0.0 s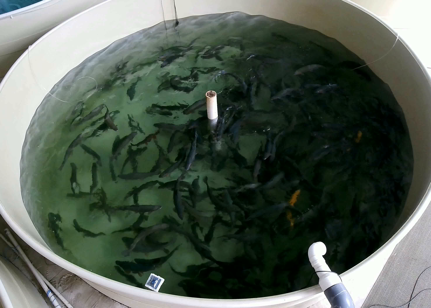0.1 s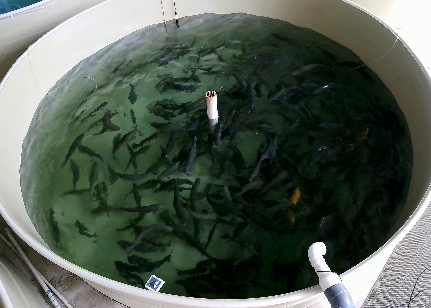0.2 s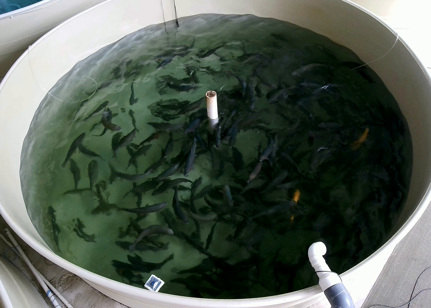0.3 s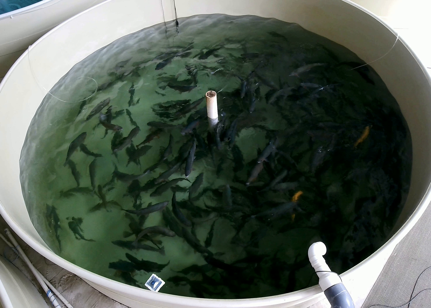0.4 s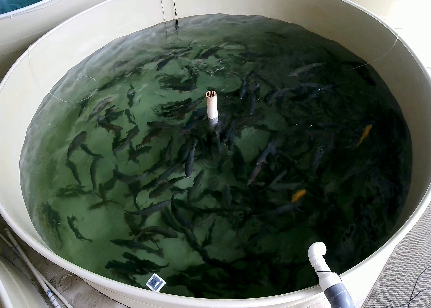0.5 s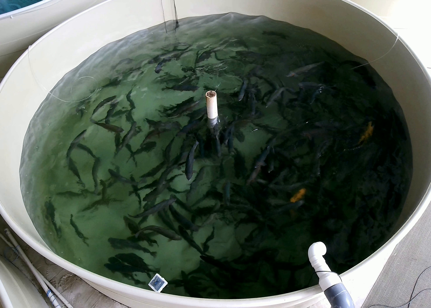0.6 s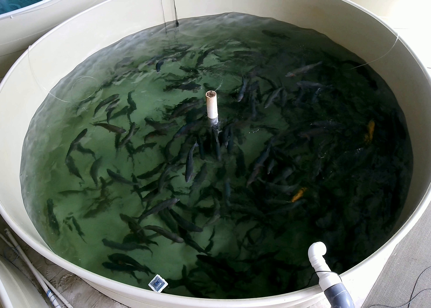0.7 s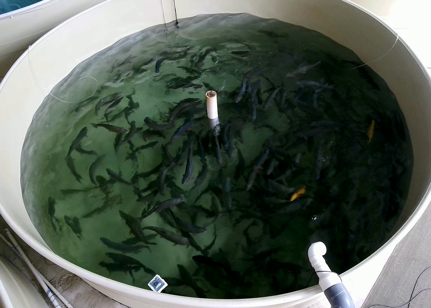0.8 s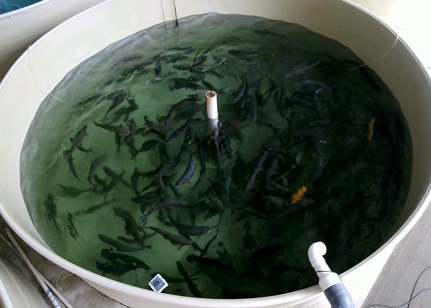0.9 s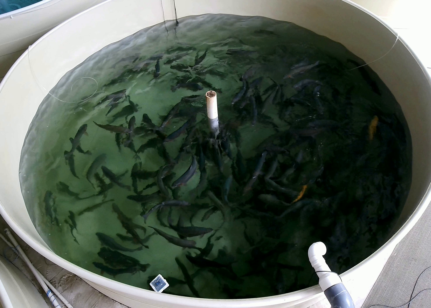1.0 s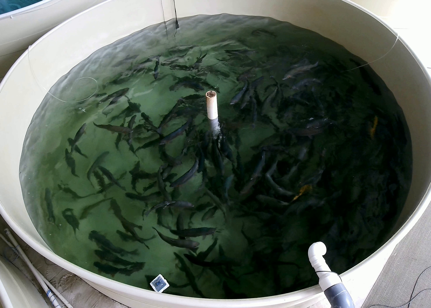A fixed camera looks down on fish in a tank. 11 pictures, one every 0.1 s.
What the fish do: Foraging.
